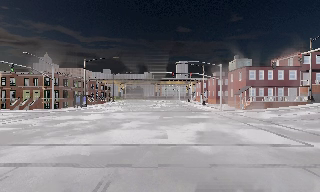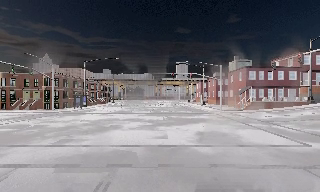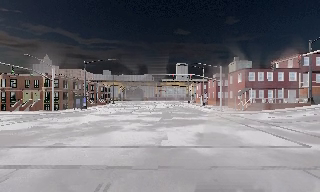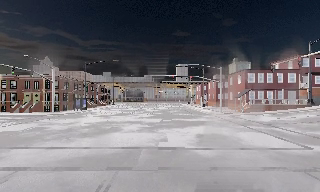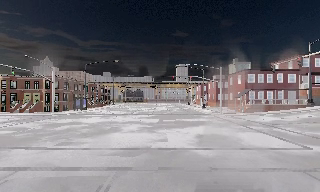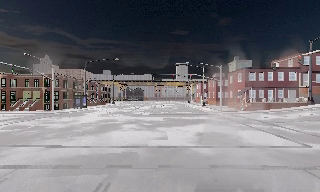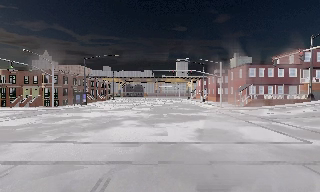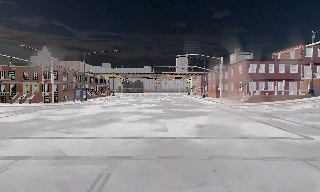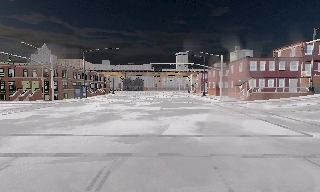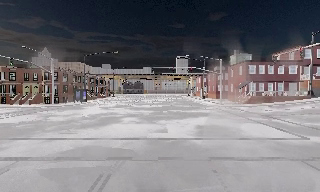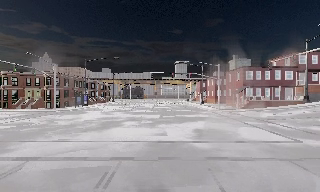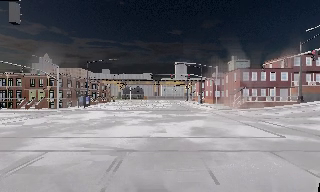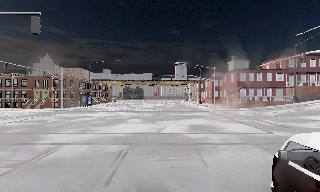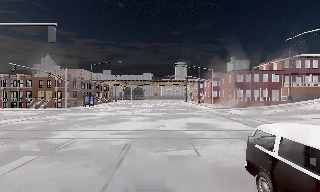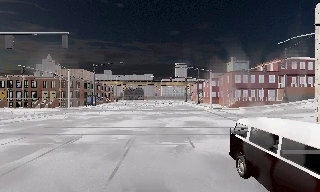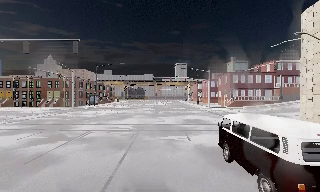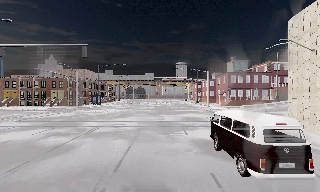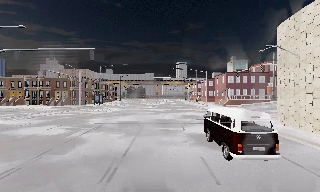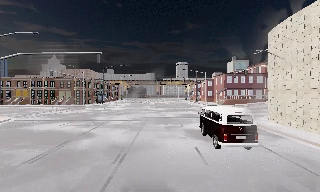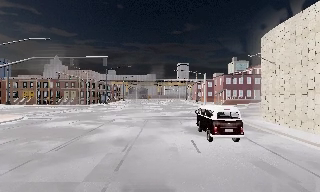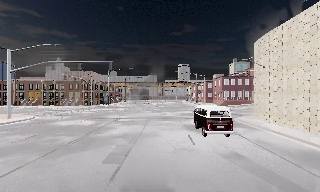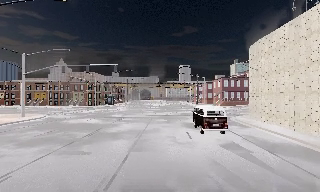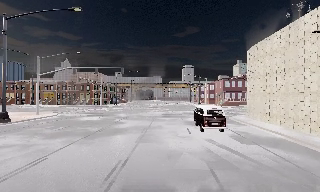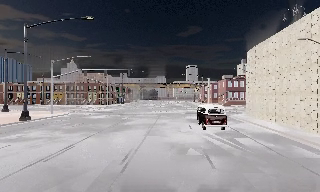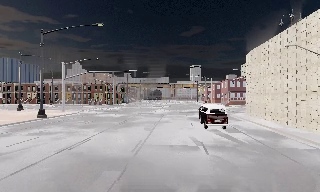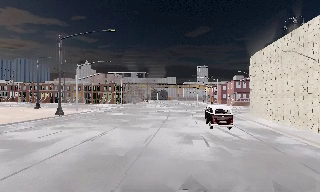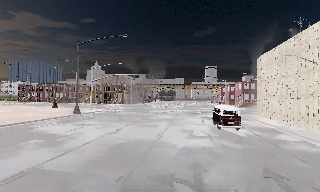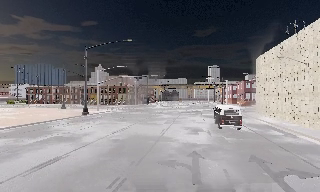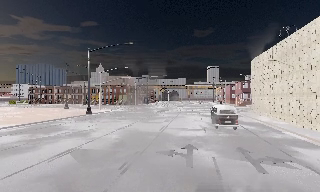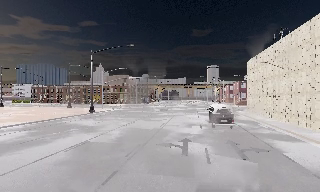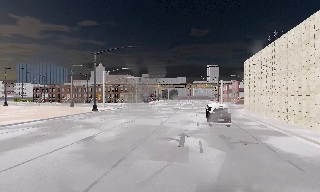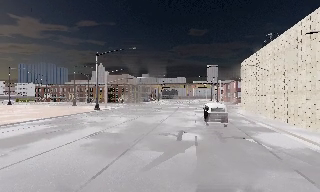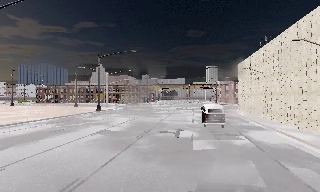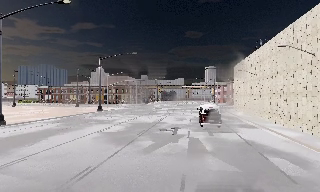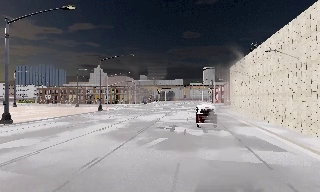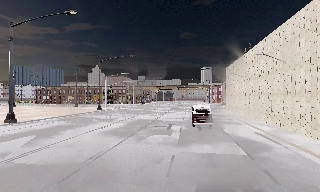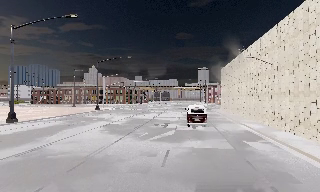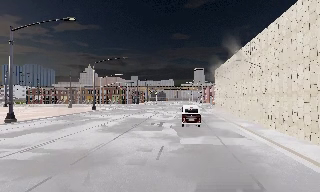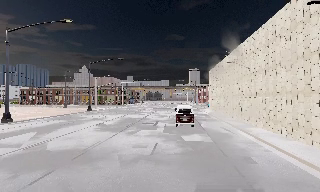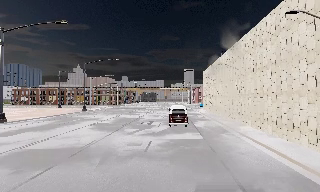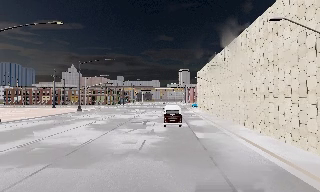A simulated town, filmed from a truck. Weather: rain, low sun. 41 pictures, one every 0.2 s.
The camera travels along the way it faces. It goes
backward.
0.0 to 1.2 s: The camera keeps its place and its aim.
1.2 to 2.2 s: The camera travels backward, about 1.5 m, so what stands in front gets smaller. It gains speed.
2.2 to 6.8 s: The scene slides to the right, as the camera pans about 10 degrees to its left. It travels backward, about 30 m, so what stands in front gets smaller.
6.8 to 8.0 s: The camera travels backward, about 4 m, so what stands in front gets smaller. It loses speed.
The film runs backward here.
